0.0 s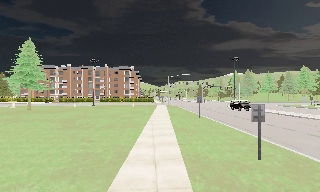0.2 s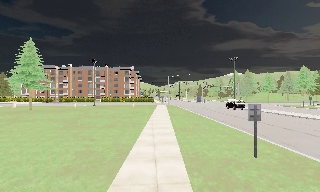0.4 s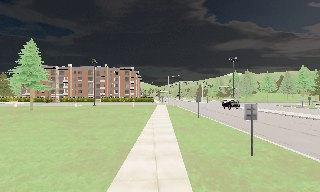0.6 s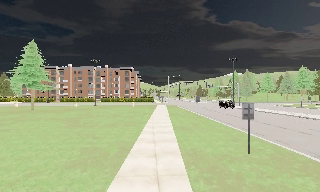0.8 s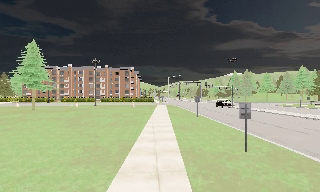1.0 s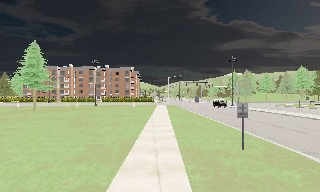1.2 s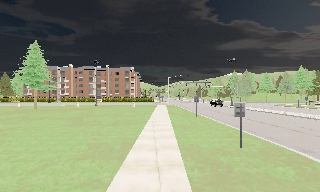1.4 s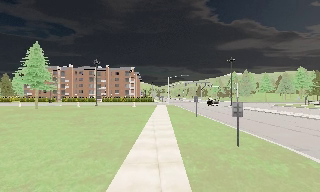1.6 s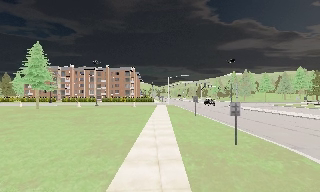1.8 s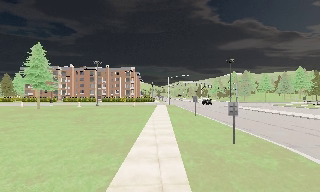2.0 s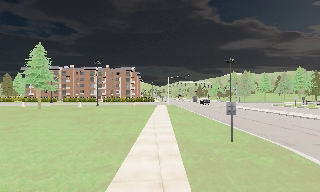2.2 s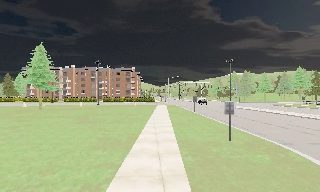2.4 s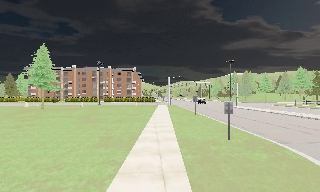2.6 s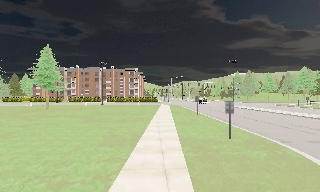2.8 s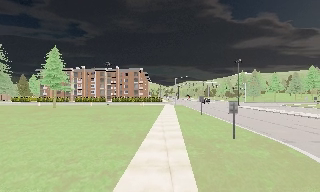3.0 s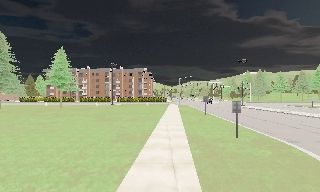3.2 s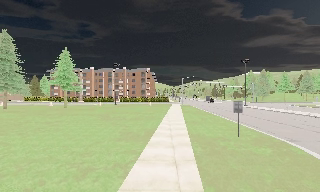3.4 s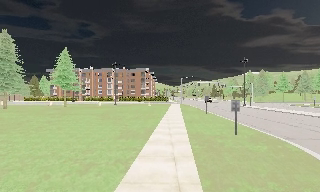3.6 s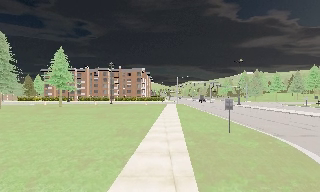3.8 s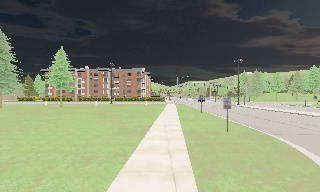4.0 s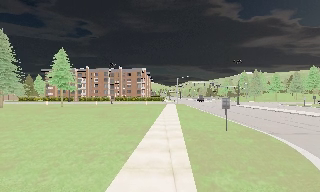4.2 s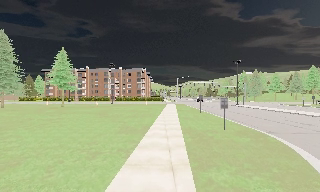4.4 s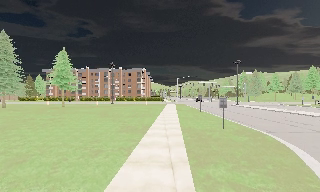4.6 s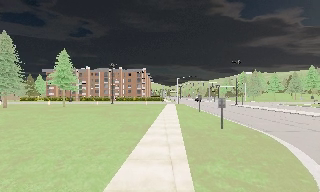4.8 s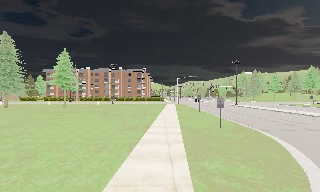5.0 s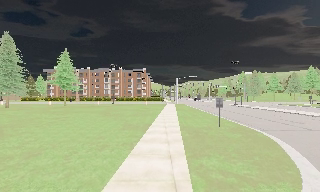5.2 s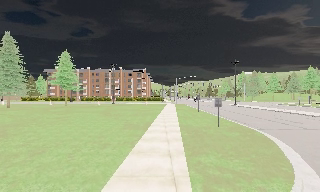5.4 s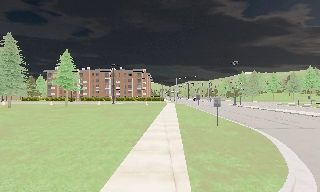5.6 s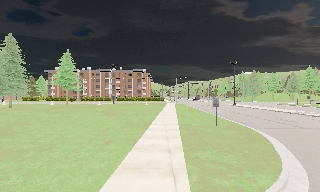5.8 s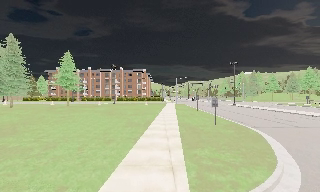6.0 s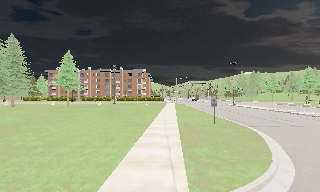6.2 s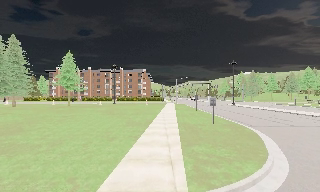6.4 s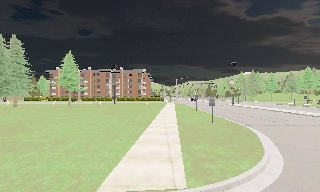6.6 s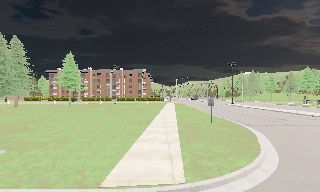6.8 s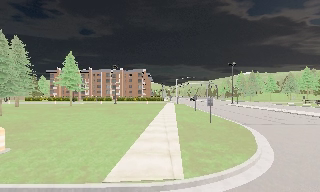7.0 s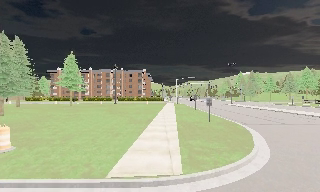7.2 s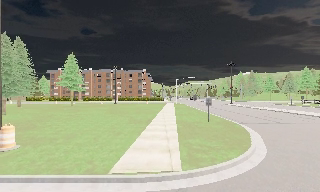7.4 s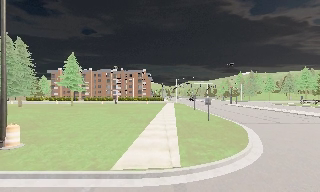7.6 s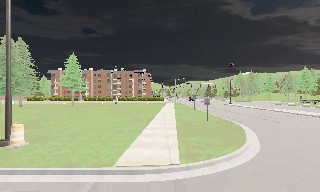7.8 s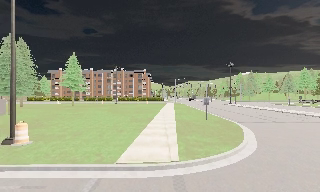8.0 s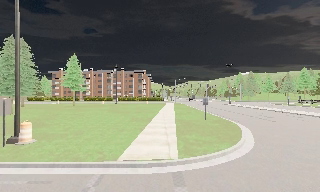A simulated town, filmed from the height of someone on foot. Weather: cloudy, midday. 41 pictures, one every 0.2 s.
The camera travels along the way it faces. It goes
backward.
0.0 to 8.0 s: The camera travels backward, about 10 m, so what stands in front gets smaller.
The film runs backward here.
